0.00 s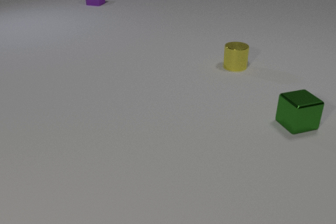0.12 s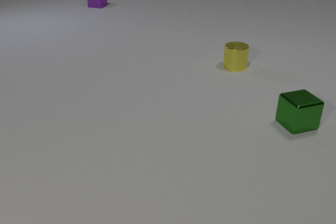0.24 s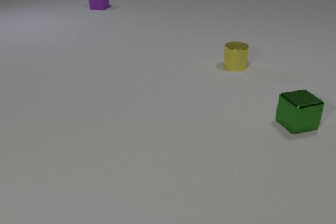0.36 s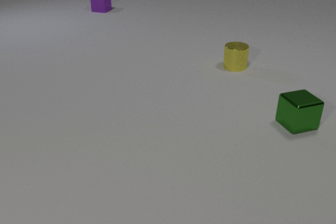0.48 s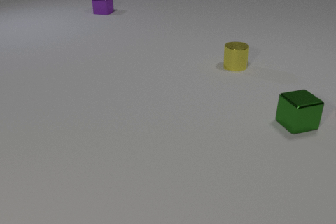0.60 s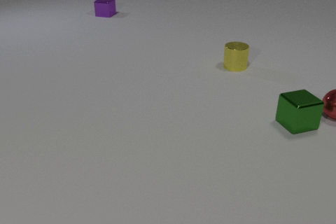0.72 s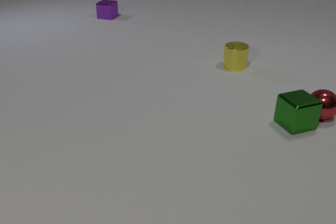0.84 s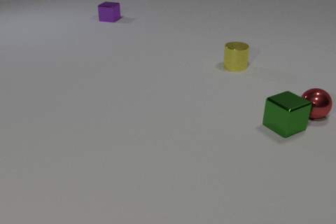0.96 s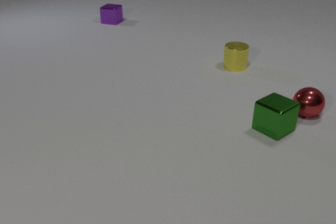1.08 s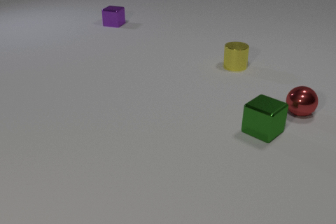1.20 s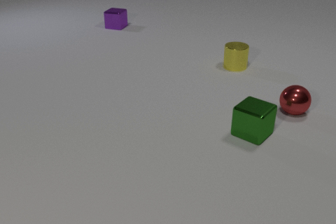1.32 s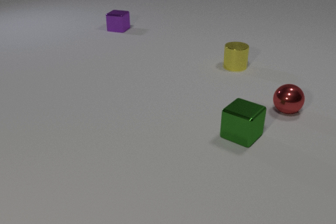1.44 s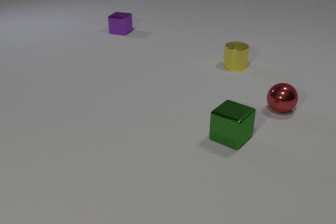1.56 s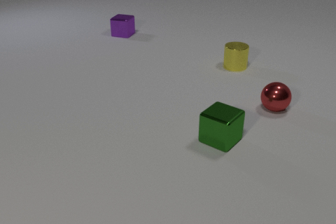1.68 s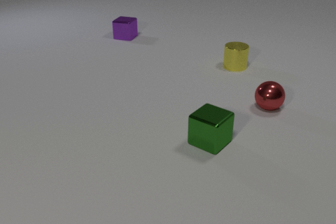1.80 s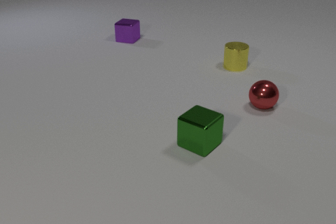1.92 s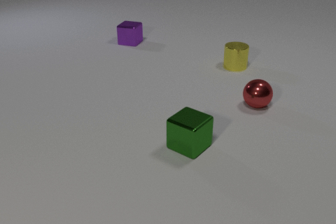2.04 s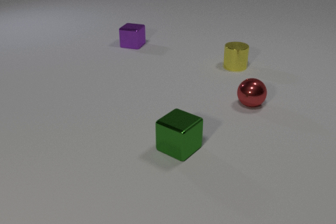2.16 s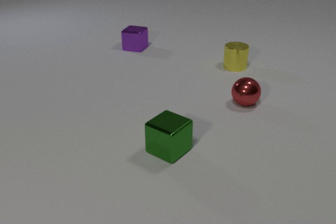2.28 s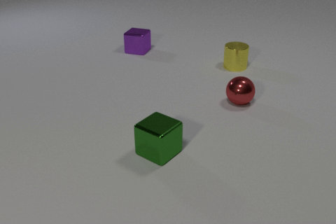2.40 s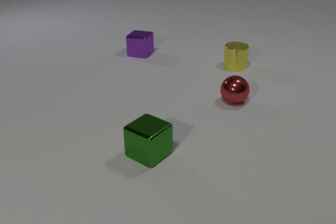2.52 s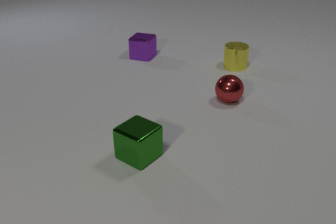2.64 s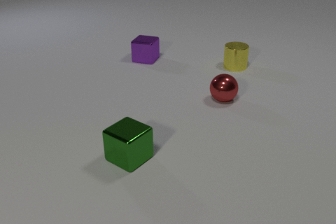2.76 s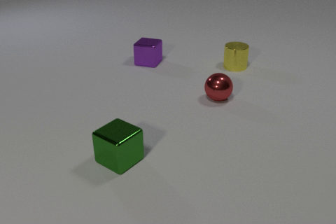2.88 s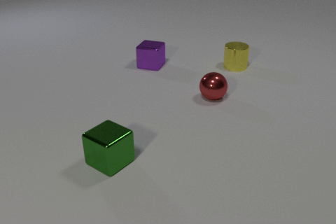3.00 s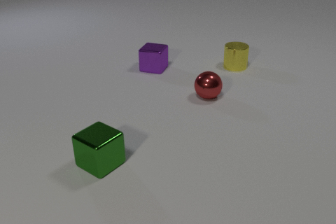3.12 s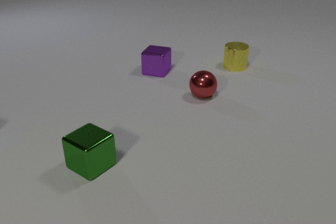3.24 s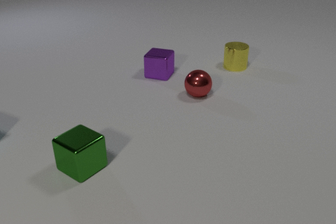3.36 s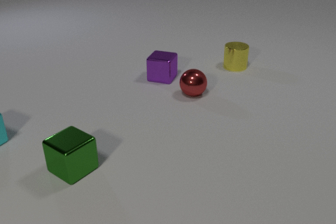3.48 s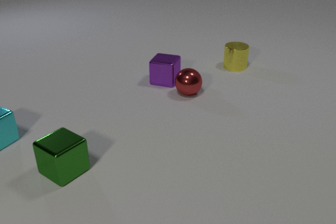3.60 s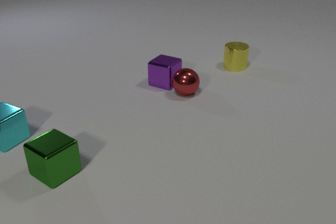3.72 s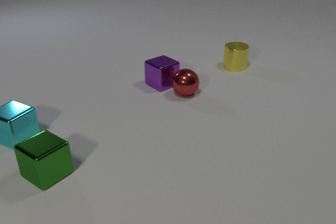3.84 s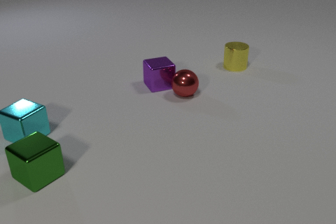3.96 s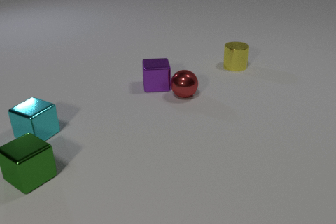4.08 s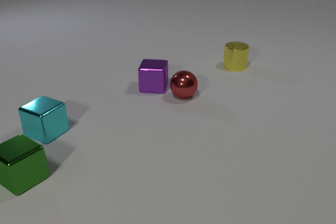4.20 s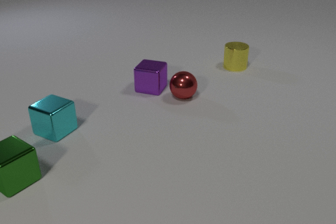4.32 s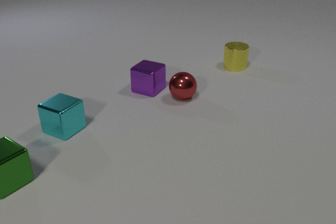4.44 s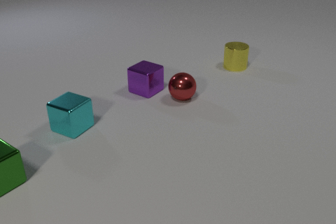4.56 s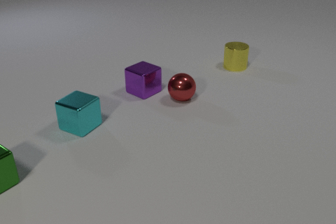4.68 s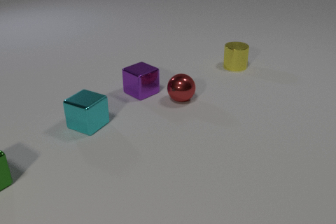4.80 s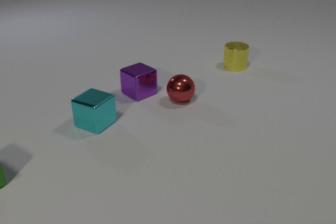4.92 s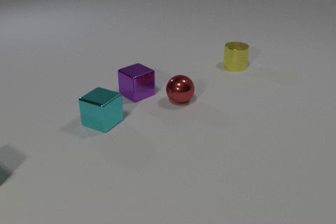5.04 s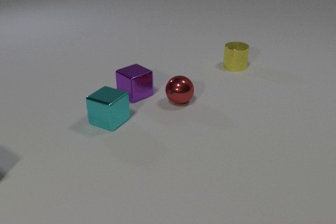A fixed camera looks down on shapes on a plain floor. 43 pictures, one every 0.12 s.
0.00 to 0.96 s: The red metal sphere comes in at the right edge, rolls to the left. The green metal cube slides to the left and toward the camera, spins so that its near face slides to the right, counterclockwise seen from above. The purple metal cube slides toward the camera. The red metal sphere and the green metal cube collide.
0.96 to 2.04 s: The red metal sphere rolls to the left. The green metal cube slides to the left and toward the camera. The purple metal cube slides toward the camera.
2.04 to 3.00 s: The red metal sphere rolls to the left. The green metal cube slides to the left. The purple metal cube slides toward the camera.
3.00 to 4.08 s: The red metal sphere rolls to the left. The green metal cube slides to the left. The purple metal cube slides toward the camera, spins clockwise seen from above by about 75 degrees, its near face sliding to the left. The cyan metal cube comes in at the left edge, slides to the right. The red metal sphere and the purple metal cube collide.
4.08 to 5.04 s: The red metal sphere rolls toward the camera. The green metal cube slides to the left, leaves at the left edge. The purple metal cube slides to the left and toward the camera, spins so that its near face slides to the left, clockwise seen from above. The cyan metal cube slides to the right.
What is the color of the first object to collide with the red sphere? green.
How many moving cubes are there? 3.
Are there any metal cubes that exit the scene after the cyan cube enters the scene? yes.
